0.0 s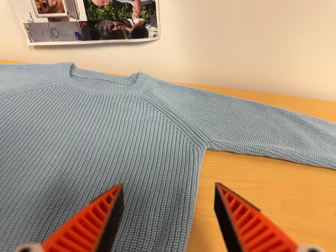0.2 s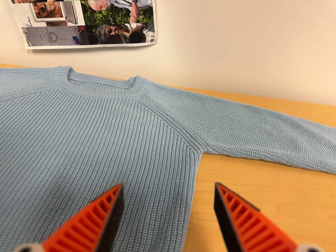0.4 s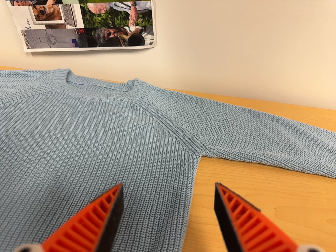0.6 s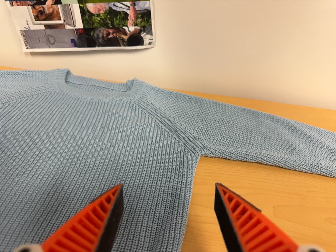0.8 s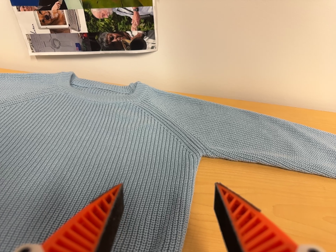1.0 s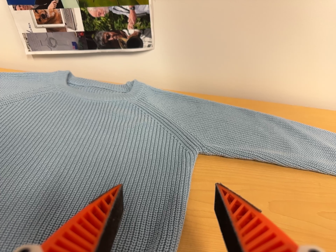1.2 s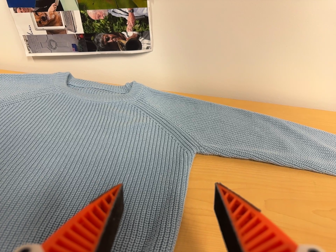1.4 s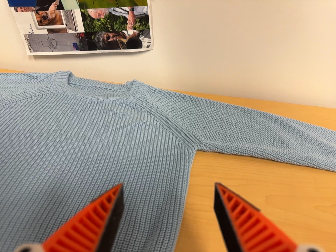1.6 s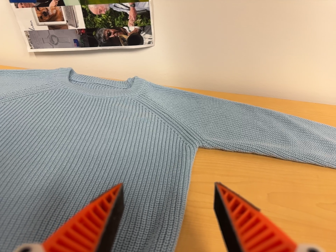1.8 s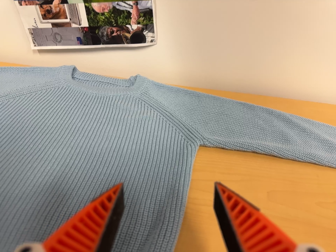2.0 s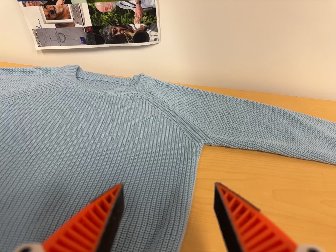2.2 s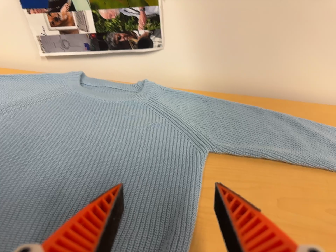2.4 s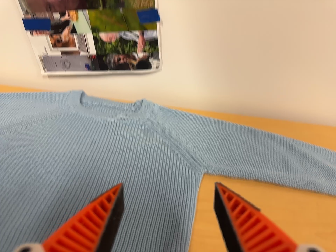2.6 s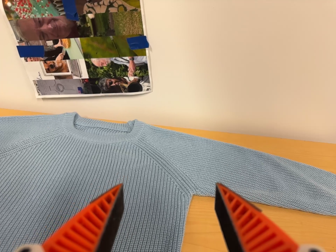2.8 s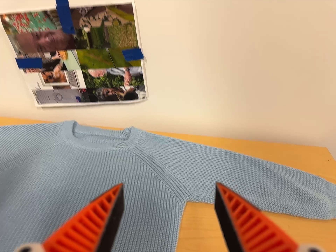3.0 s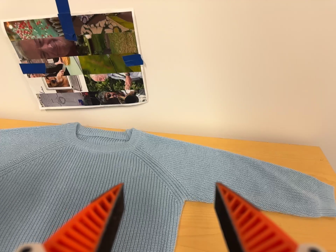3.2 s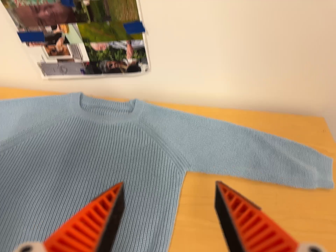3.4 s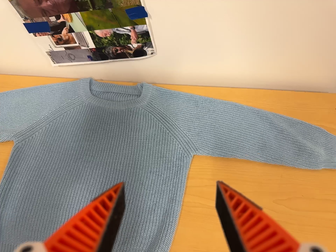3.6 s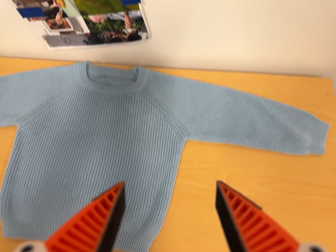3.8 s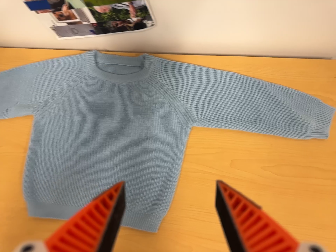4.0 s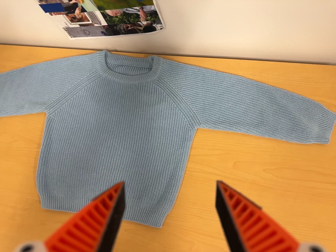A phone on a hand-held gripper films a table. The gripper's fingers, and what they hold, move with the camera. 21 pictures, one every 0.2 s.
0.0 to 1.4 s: The camera shifts only a little, or ends up much as it began.
1.4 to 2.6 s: The camera travels toward the top of its view, about 8 cm, so close, fixed things drift downward.
2.6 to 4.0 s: The camera pans to its left by about 10 degrees. It travels toward the top of its view and backward, about 26 cm. Its aim tips toward the bottom of its view by about 35 degrees.
The film runs backward here.
